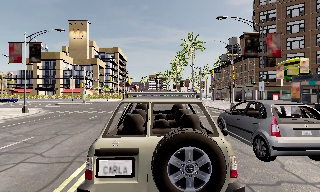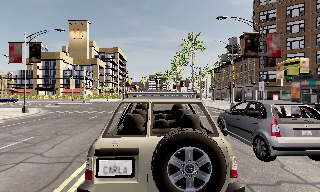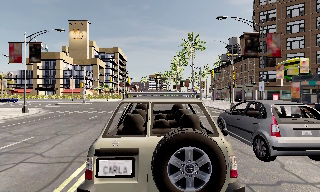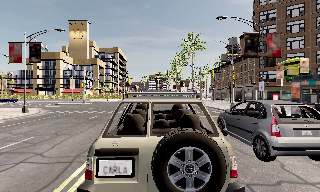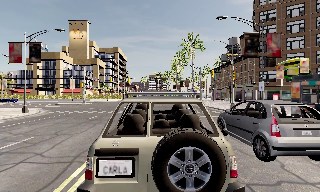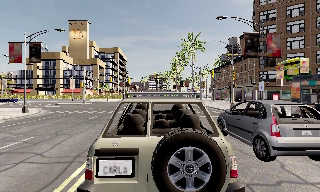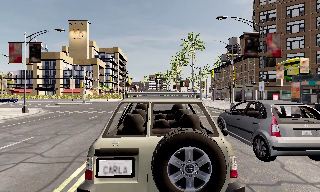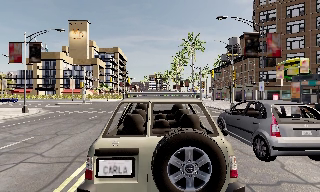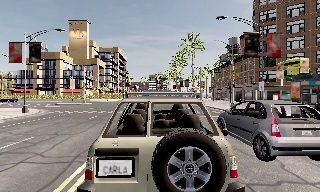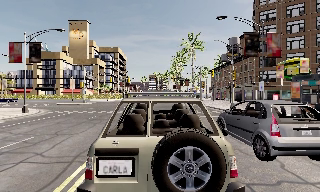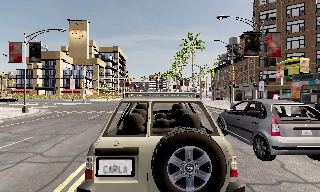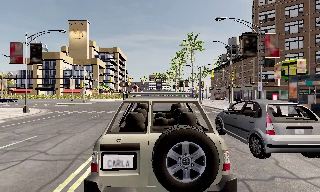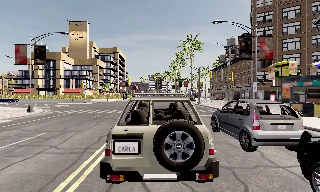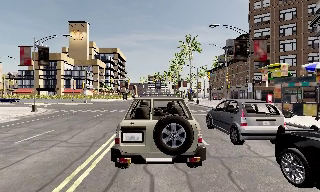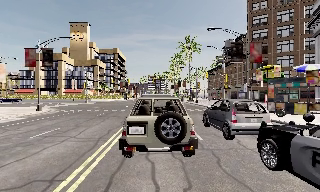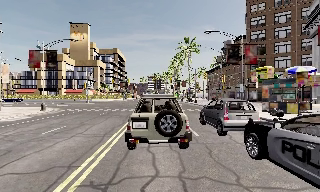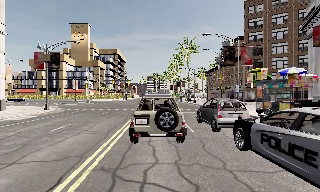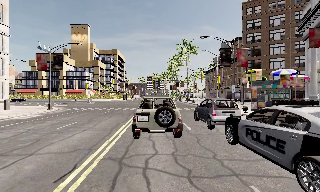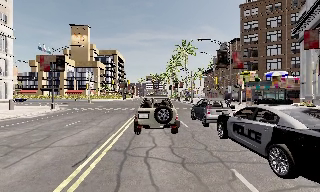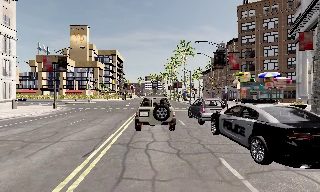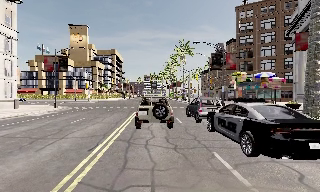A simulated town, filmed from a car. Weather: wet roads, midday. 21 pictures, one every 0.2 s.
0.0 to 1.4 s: The camera keeps its place and its aim.
1.4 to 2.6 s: The camera travels backward, about 1.5 m, so what stands in front gets smaller. It gains speed.
2.6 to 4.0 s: The camera travels backward, about 4.5 m, so what stands in front gets smaller.
The film runs backward here.
